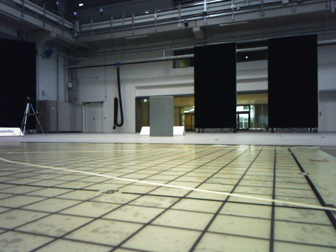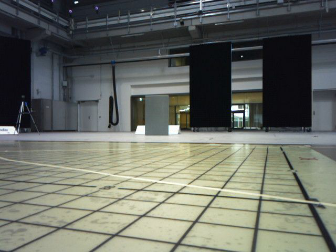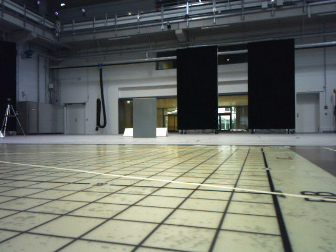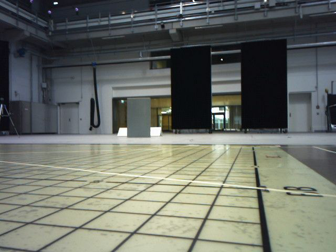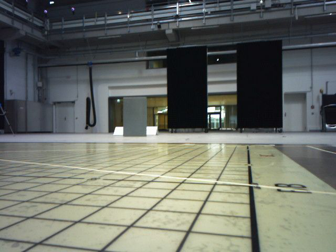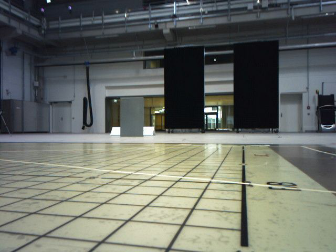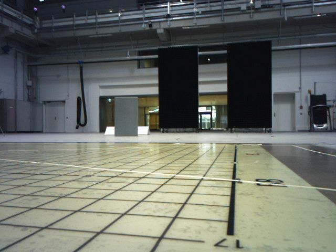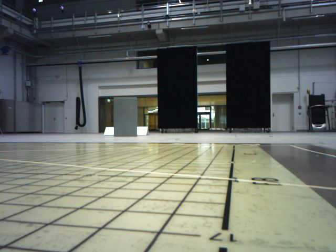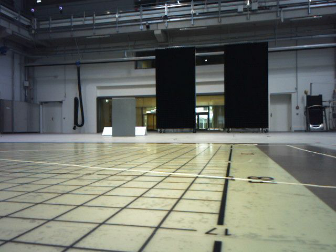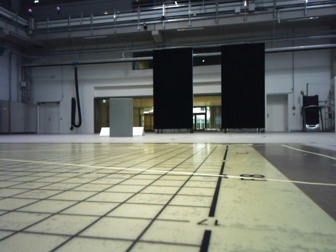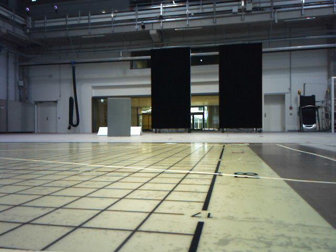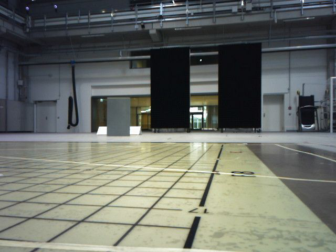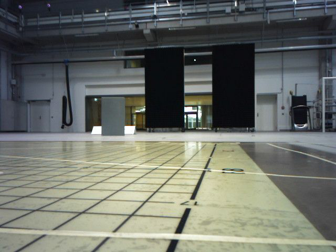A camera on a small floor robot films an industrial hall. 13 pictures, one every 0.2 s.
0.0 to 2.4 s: The camera swings to its right by about 10 degrees, and the scene slides to the left. It travels backward, about 0.5 m, so what stands in front gets smaller.
The film runs backward here.
